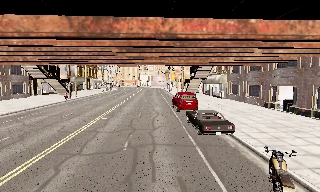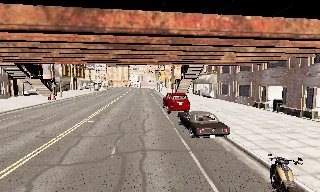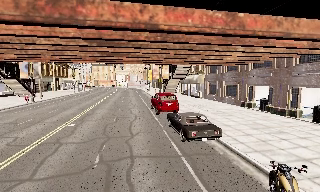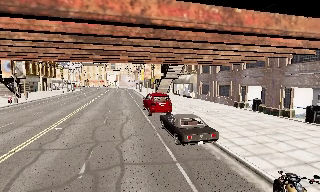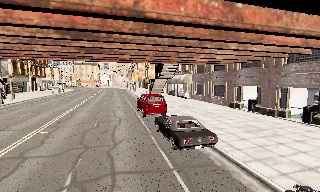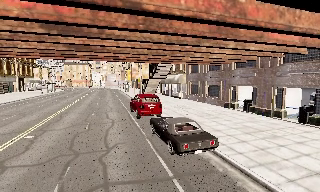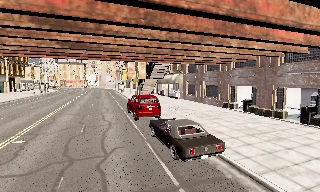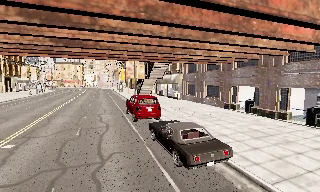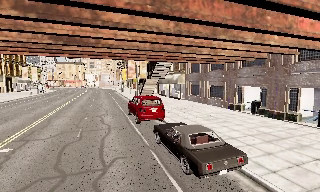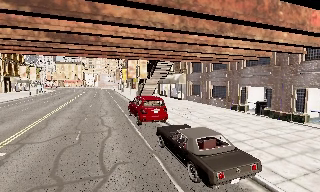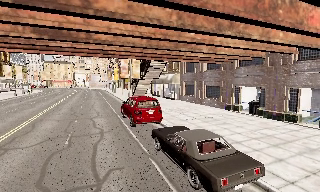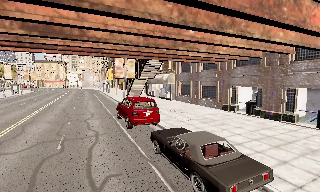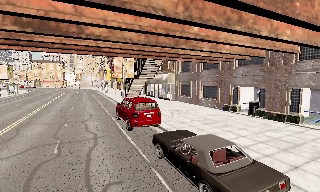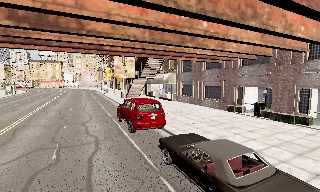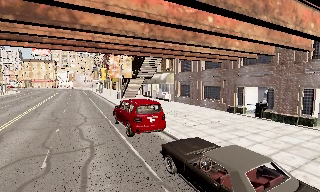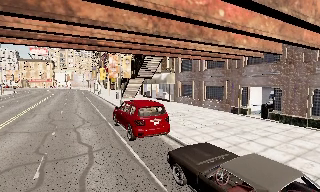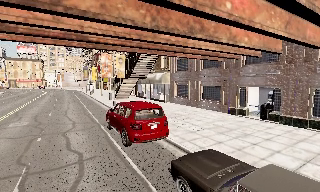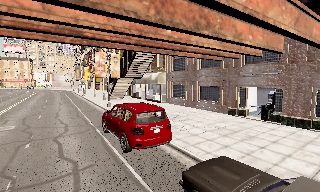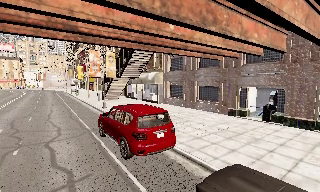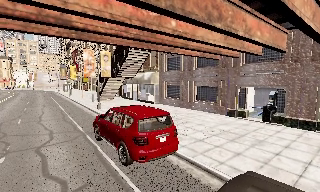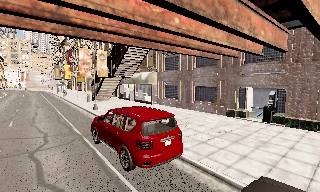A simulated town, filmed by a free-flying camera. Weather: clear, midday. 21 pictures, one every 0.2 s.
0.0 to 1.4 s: The camera pans to its right, which is clockwise from overhead, by about 20 degrees. It travels forward, about 4 m, so what stands in front looms larger.
1.4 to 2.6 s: The camera travels forward and to its left, about 3 m, so what stands in front looms larger.
2.6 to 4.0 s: The camera pans to its right, which is clockwise from overhead, by about 15 degrees. It travels forward and to its left, about 4.5 m, so what stands in front looms larger.
The film runs forward here.
